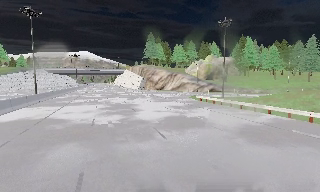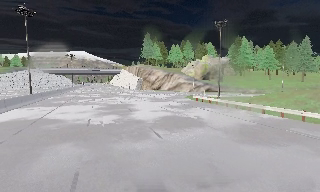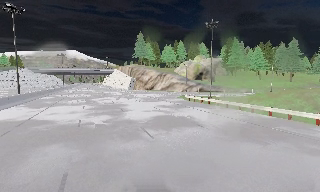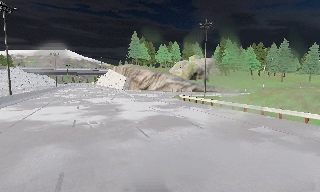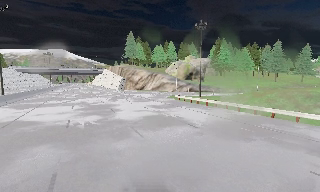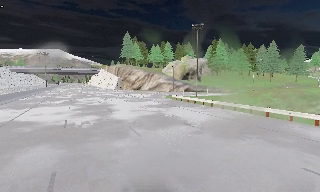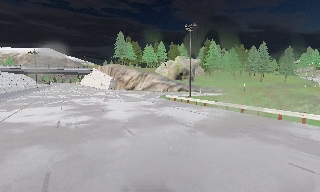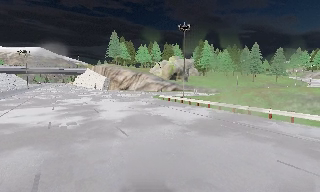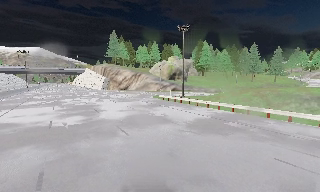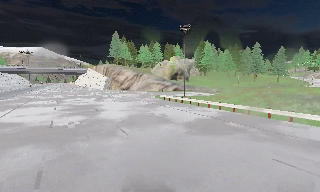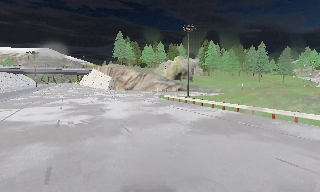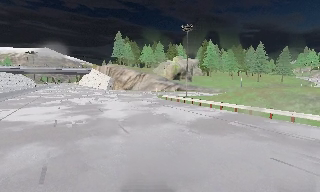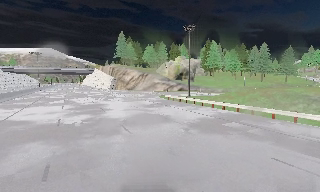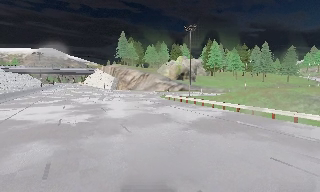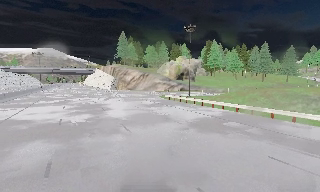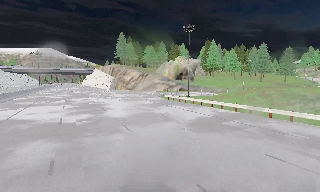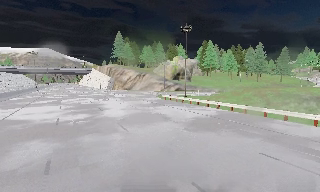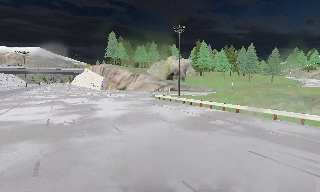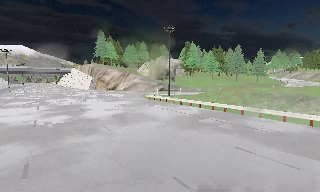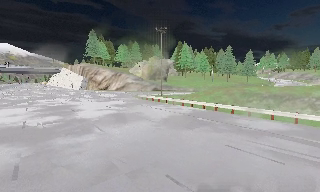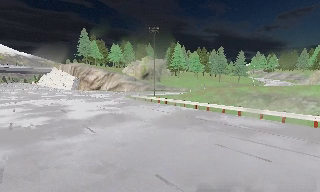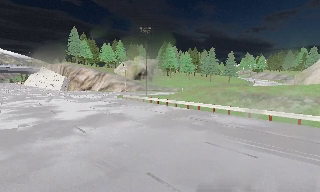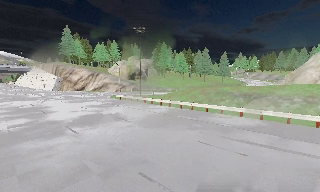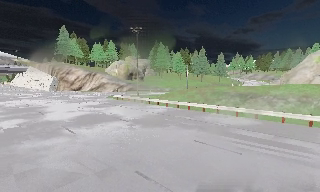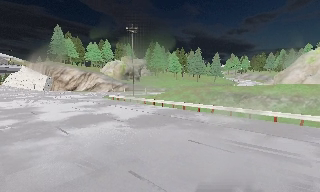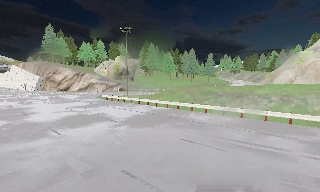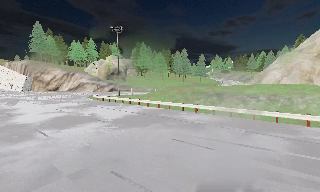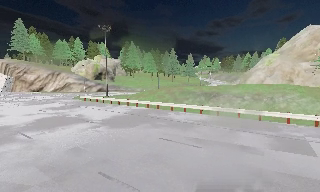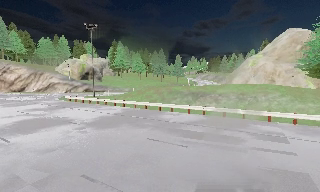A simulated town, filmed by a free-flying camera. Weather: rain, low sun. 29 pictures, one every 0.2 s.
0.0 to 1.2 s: The camera pans to its right, which is clockwise from overhead, by about 10 degrees. It travels backward, about 0.5 m, so what stands in front gets smaller.
1.2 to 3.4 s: The camera travels backward and to its right, about 1 m, so what stands in front gets smaller.
3.4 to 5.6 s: The camera swings to its right by about 30 degrees, and the scene slides to the left. It travels to its right and backward, about 1 m, so close, fixed things drift to the left.
The film runs backward here.
